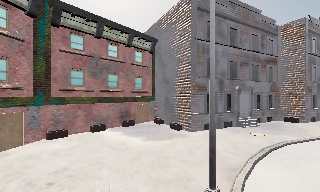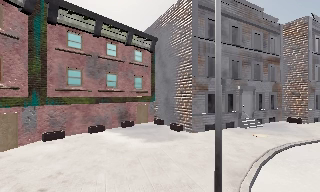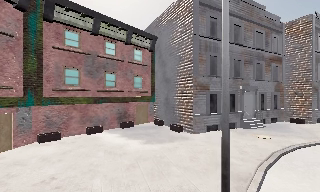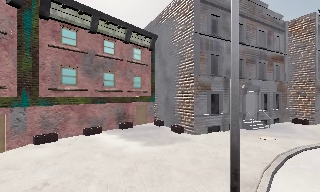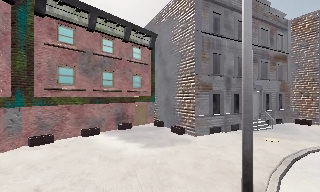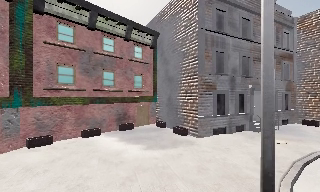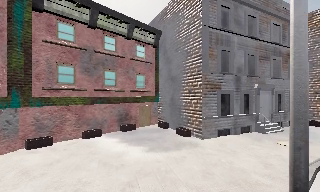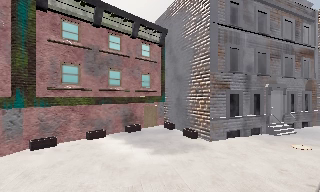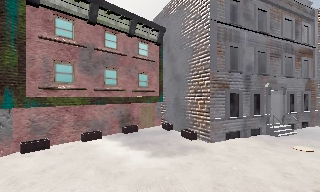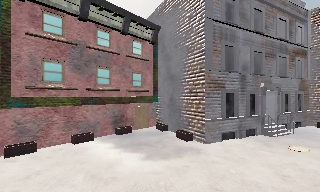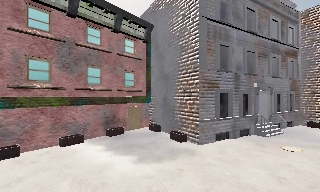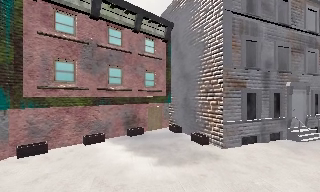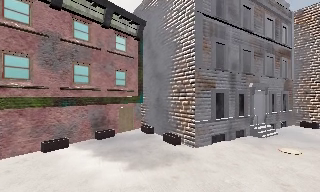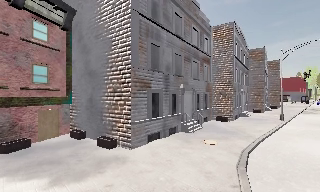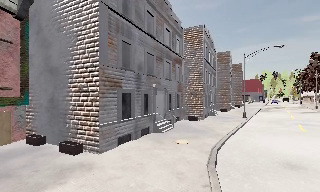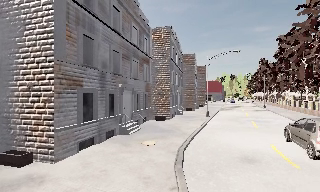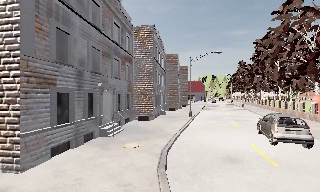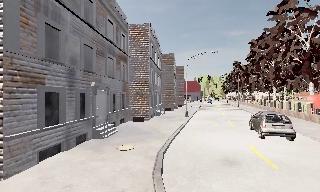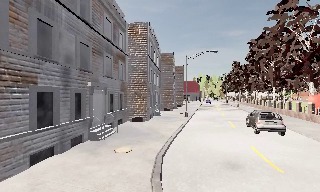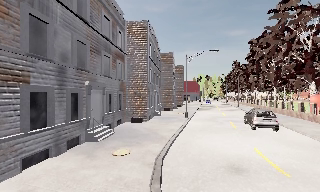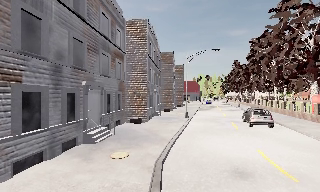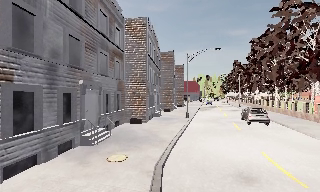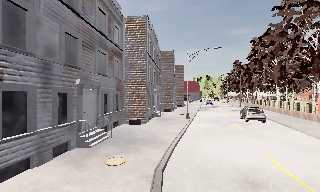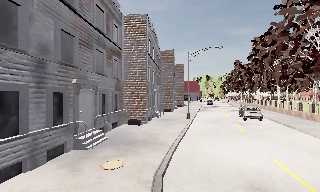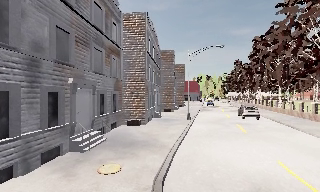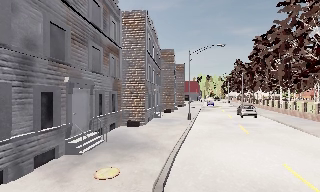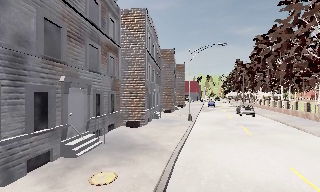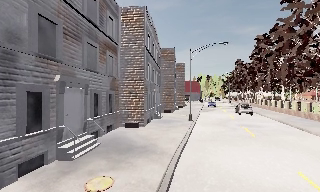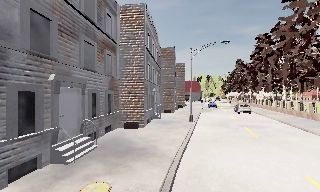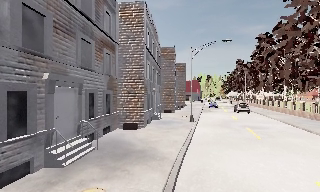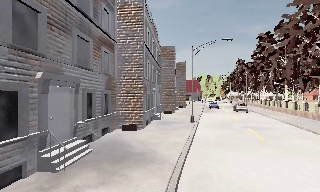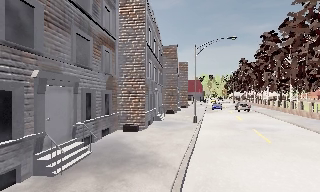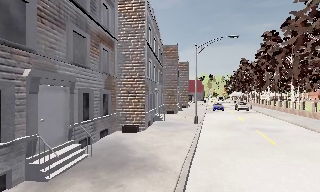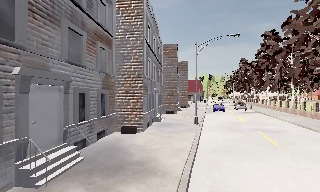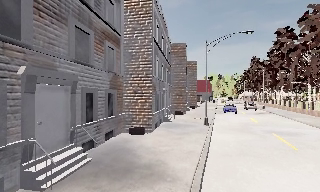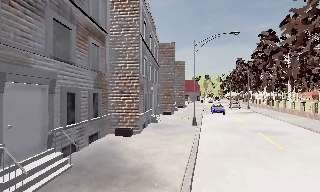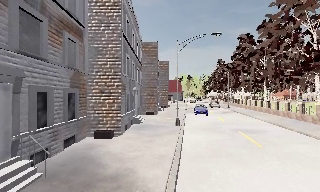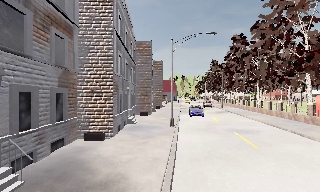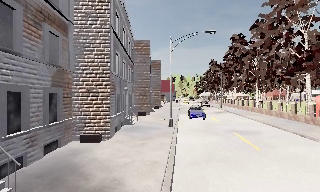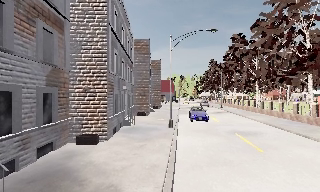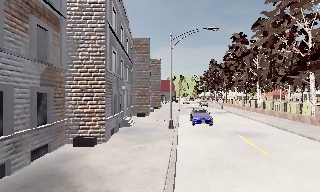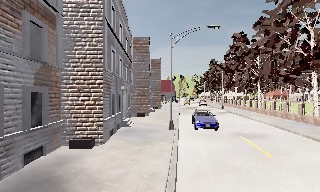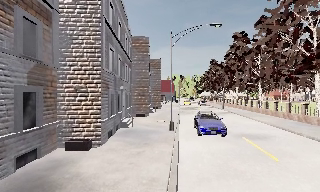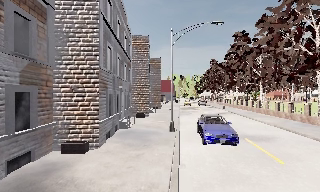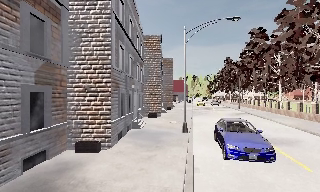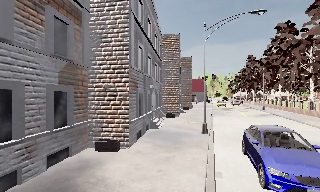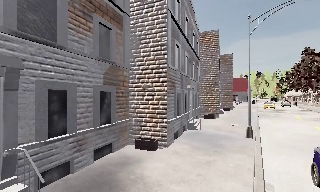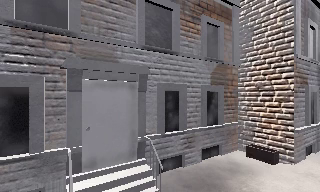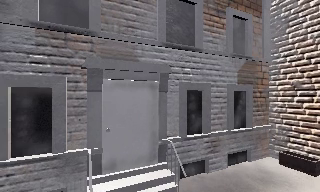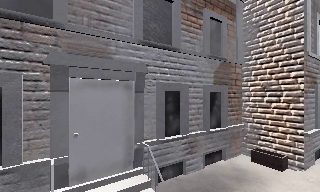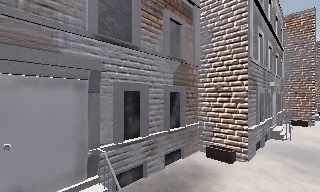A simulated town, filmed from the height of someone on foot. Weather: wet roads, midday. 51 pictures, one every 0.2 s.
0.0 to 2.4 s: The camera travels forward, about 3.5 m, so what stands in front looms larger.
2.4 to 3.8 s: The camera swings to its right by about 50 degrees, and the scene slides to the left. It travels forward, about 2 m.
3.8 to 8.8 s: The camera travels forward, about 8 m, so what stands in front looms larger.
8.8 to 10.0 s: The camera swings to its left by about 40 degrees, and the scene slides to the right. It travels forward, about 1.5 m.
The film runs forward here.
